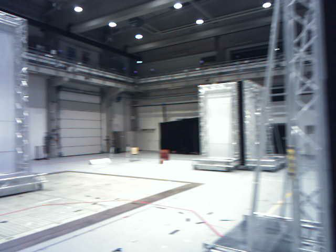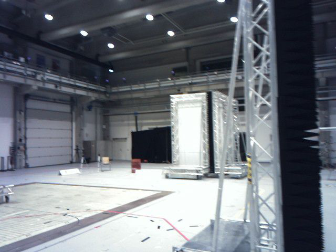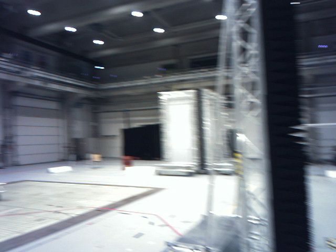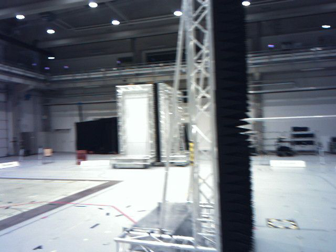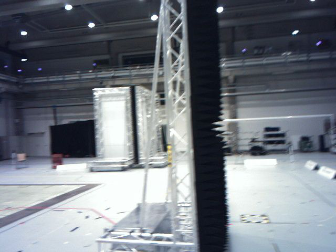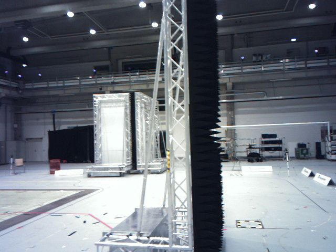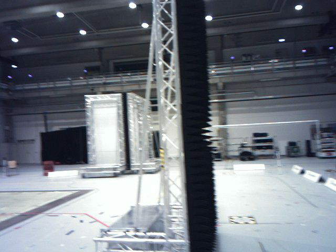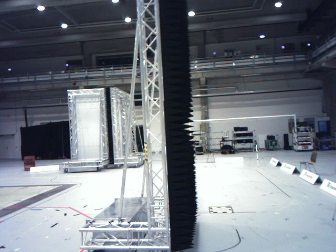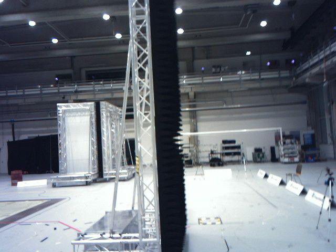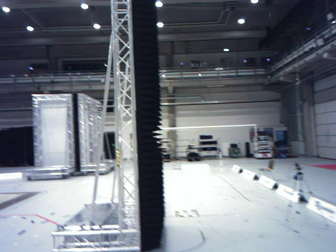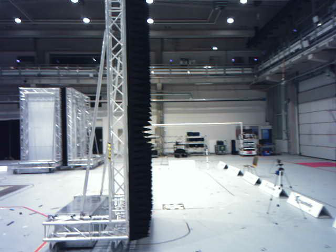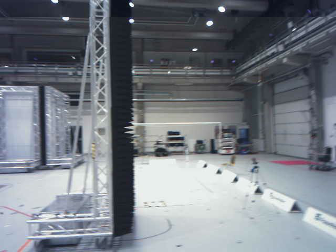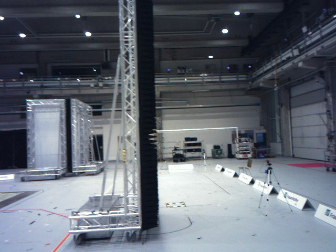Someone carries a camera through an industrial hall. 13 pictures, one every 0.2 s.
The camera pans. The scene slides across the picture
to the left.
The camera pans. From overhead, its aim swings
clockwise.
0.0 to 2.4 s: The camera swings to its right by about 40 degrees, and the scene slides to the left. It travels backward, about 2.2 m.
The film runs backward here.
